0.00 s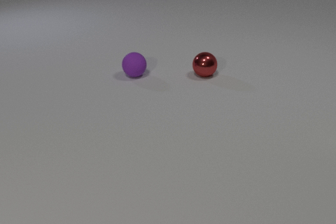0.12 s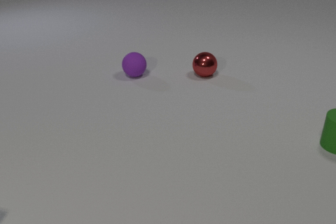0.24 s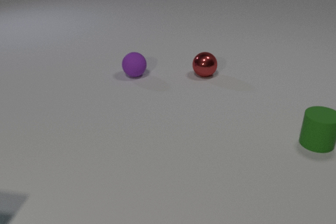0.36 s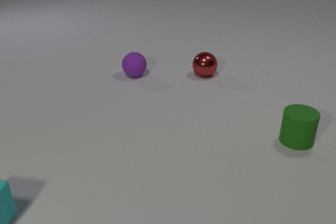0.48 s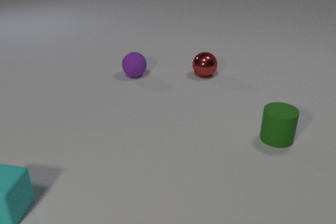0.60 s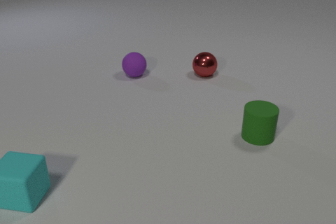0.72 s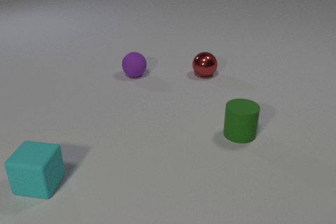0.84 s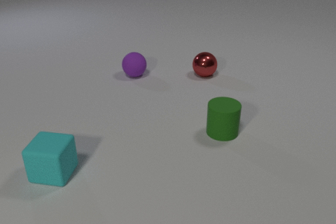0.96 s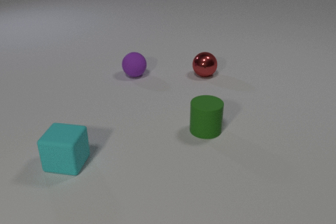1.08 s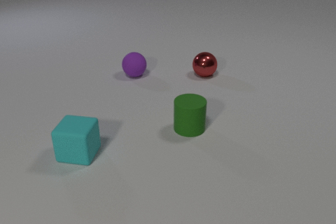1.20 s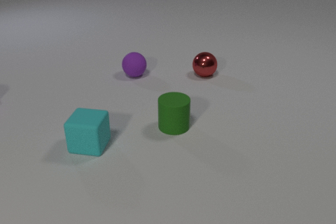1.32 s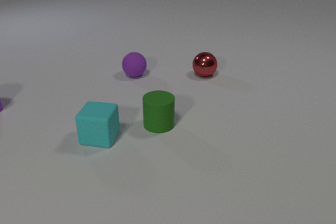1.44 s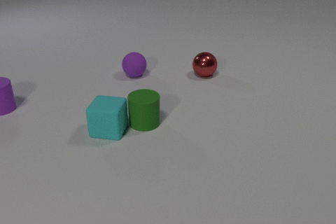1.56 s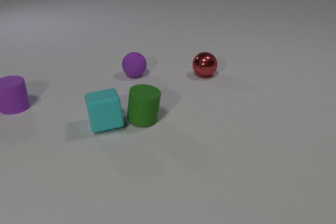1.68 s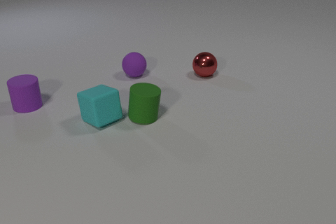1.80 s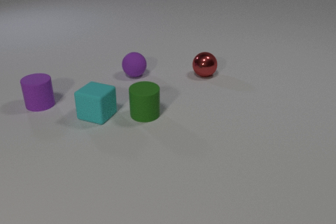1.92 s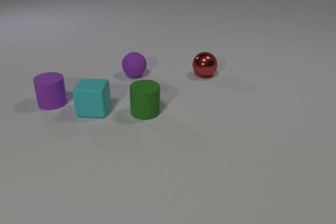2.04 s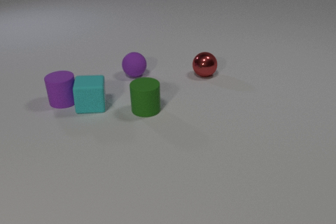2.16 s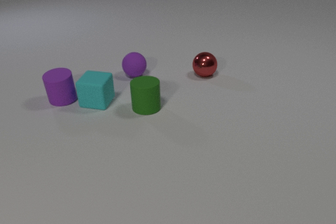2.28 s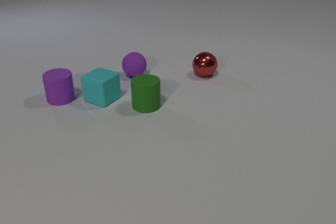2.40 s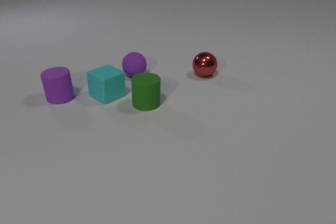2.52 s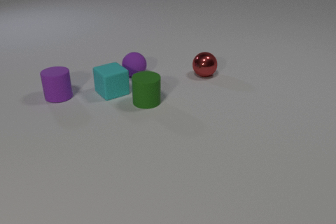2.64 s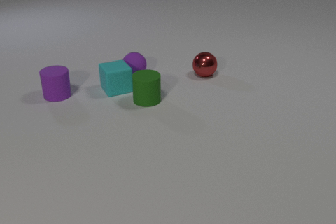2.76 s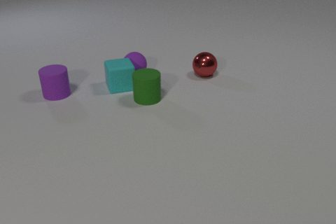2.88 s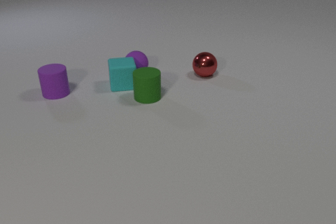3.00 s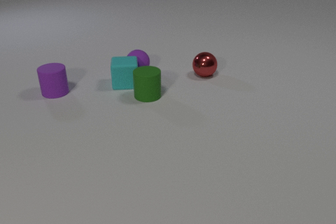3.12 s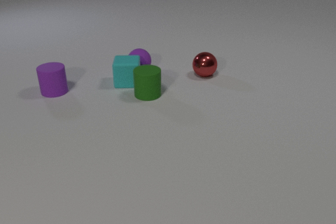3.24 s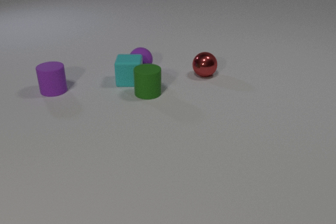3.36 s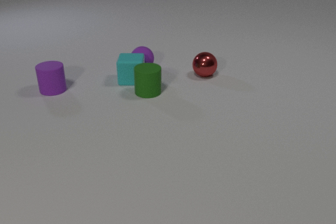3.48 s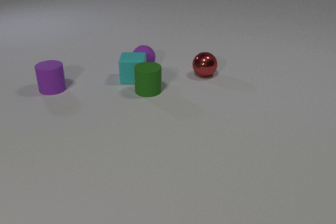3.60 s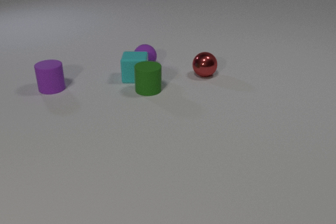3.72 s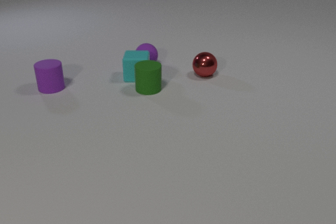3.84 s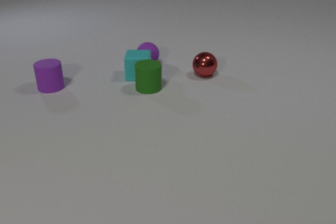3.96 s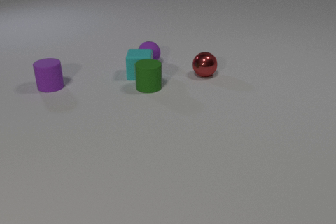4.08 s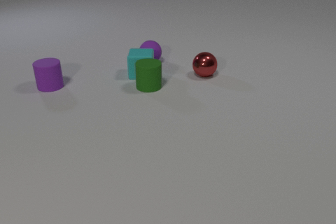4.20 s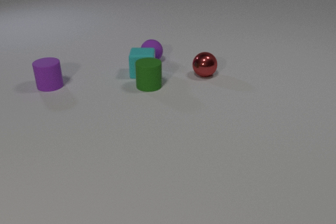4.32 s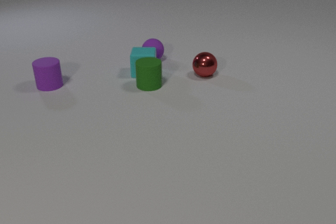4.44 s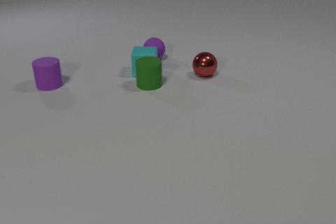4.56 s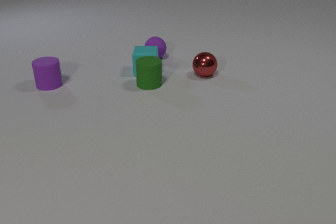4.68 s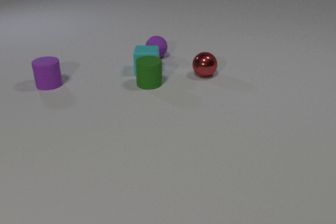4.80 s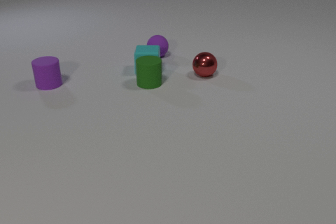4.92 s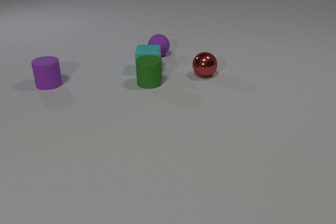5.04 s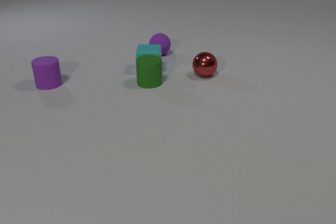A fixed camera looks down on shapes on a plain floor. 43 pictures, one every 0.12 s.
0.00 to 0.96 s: The cyan rubber cube comes in at the left edge, slides to the right and away from the camera. The green rubber cylinder comes in at the right edge, slides to the left.
0.96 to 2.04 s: The cyan rubber cube slides away from the camera, spins so that its near face slides to the right, counterclockwise seen from above. The green rubber cylinder slides to the left and away from the camera. The purple rubber cylinder comes in at the left edge, slides to the right. The cyan rubber cube and the green rubber cylinder collide. The cyan rubber cube and the purple rubber cylinder collide.
2.04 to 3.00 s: The cyan rubber cube slides away from the camera and to the right, spins so that its near face slides to the left, clockwise seen from above. The green rubber cylinder slides away from the camera. The purple rubber cylinder slides away from the camera. The purple rubber sphere rolls away from the camera. The cyan rubber cube and the purple rubber sphere collide.
3.00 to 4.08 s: The cyan rubber cube slides away from the camera and to the right. The green rubber cylinder slides away from the camera. The purple rubber cylinder slides away from the camera. The purple rubber sphere rolls away from the camera and to the right.
4.08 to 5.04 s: The cyan rubber cube slides away from the camera and to the right. The green rubber cylinder slides away from the camera. The purple rubber cylinder slides away from the camera. The purple rubber sphere rolls away from the camera and to the right.
How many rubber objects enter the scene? 3.
What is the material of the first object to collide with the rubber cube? rubber.
What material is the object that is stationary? metal.
